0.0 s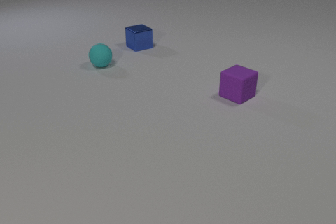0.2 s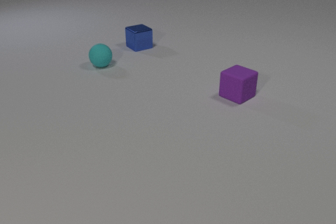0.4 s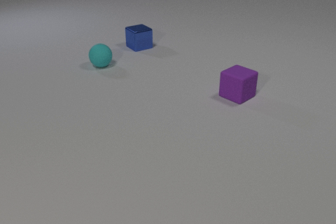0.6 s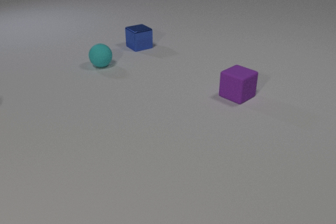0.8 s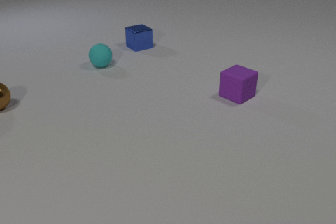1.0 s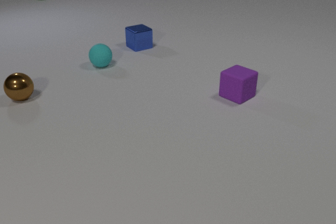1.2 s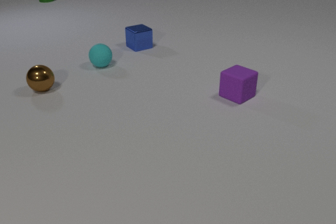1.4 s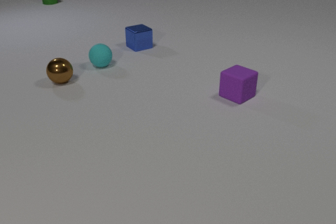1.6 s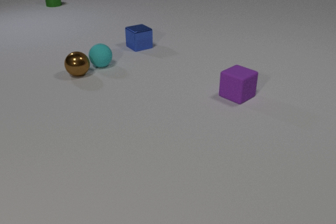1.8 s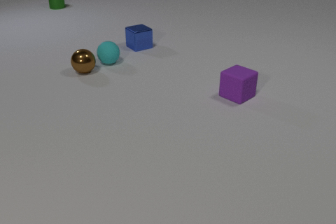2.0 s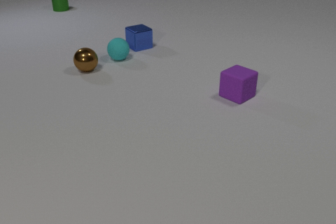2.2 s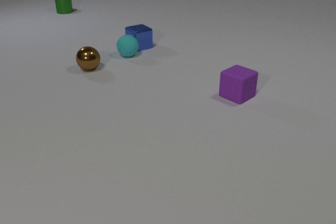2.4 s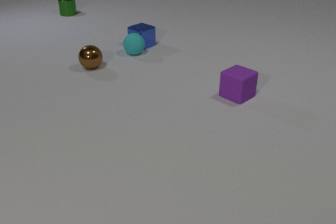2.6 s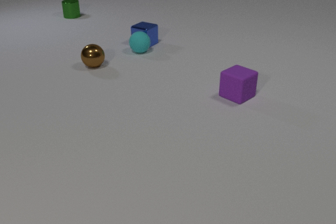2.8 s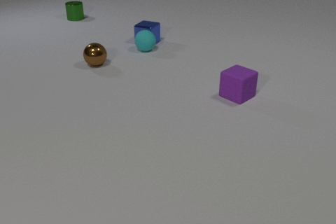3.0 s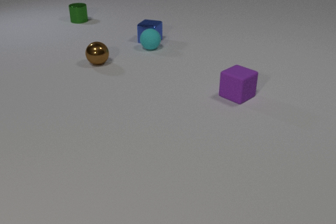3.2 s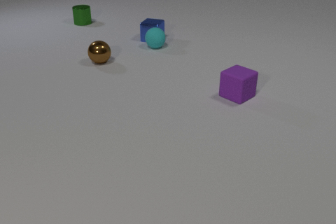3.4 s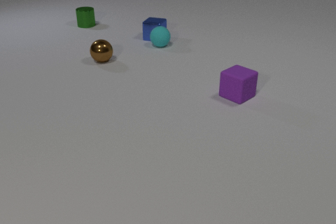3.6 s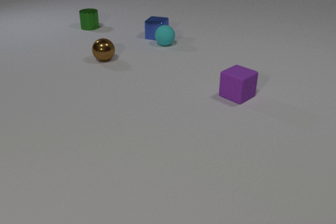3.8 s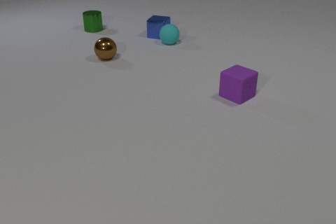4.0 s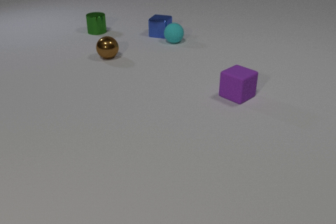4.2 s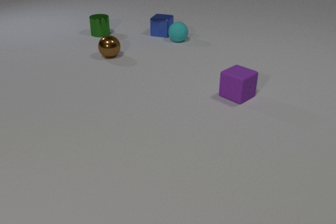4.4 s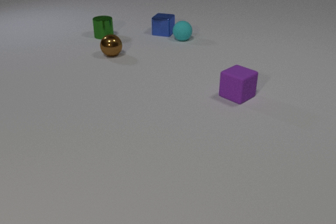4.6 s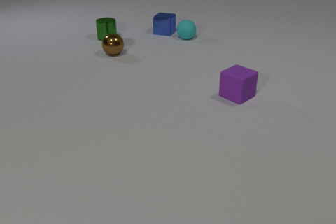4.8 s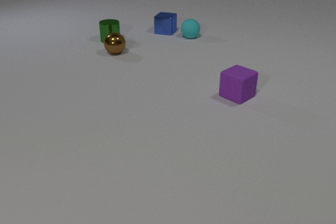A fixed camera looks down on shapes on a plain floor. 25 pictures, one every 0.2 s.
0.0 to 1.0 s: The brown metal sphere comes in at the left edge, rolls to the right and away from the camera. The green metal cylinder comes in at the top edge, slides toward the camera.
1.0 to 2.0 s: The brown metal sphere rolls to the right and away from the camera. The cyan rubber sphere rolls to the right and away from the camera. The green metal cylinder slides toward the camera. The brown metal sphere and the cyan rubber sphere collide.
2.0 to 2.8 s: The brown metal sphere rolls away from the camera and to the right. The cyan rubber sphere rolls to the right and away from the camera. The green metal cylinder slides toward the camera. The blue metal cube slides away from the camera and to the right, spins counterclockwise seen from above by about 30 degrees, its near face sliding to the right. The cyan rubber sphere and the blue metal cube collide.
2.8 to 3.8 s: The brown metal sphere rolls away from the camera and to the right. The cyan rubber sphere rolls to the right and away from the camera. The green metal cylinder slides toward the camera and to the right. The blue metal cube slides away from the camera and to the right.
3.8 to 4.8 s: The brown metal sphere rolls away from the camera and to the right. The cyan rubber sphere rolls to the right and away from the camera. The green metal cylinder slides toward the camera and to the right. The blue metal cube slides away from the camera and to the right.
What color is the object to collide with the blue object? cyan.
What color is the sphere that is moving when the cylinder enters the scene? brown.
Are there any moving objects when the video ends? yes.
